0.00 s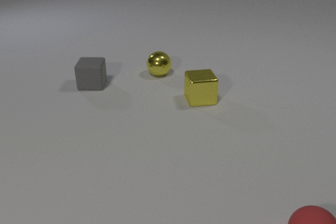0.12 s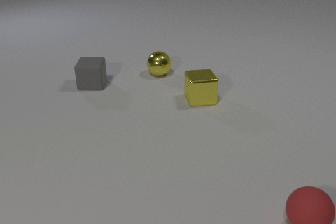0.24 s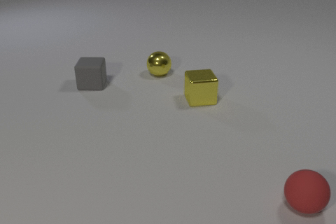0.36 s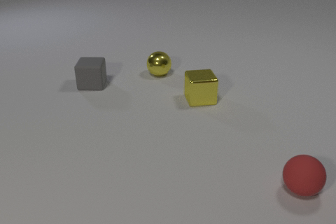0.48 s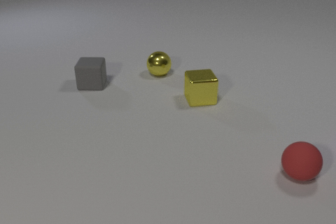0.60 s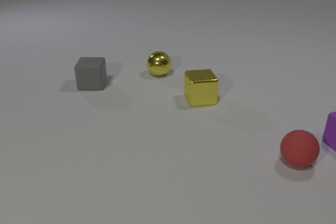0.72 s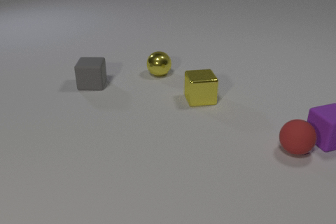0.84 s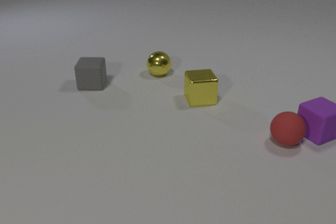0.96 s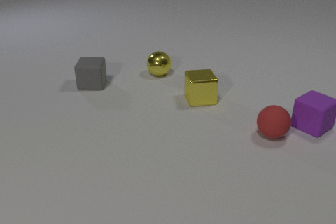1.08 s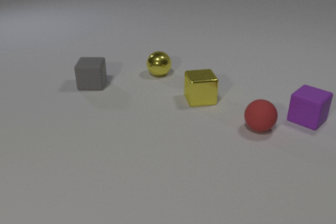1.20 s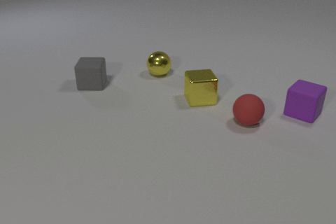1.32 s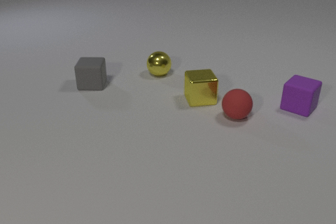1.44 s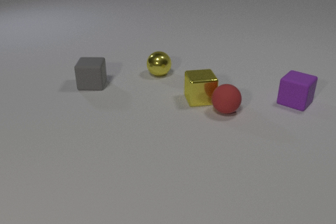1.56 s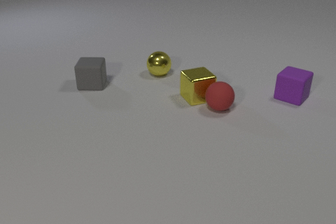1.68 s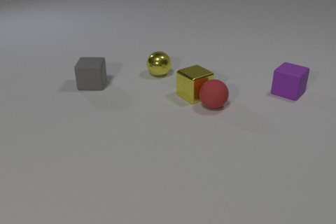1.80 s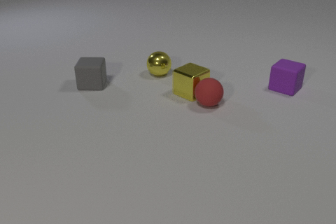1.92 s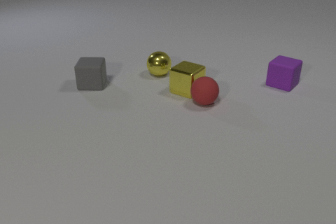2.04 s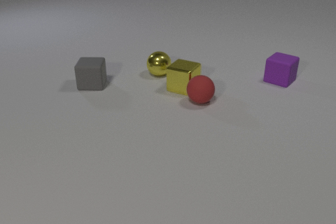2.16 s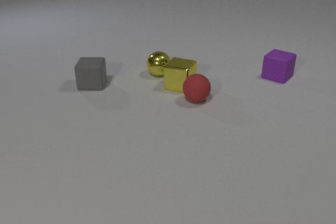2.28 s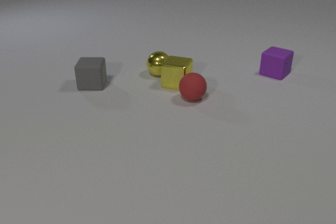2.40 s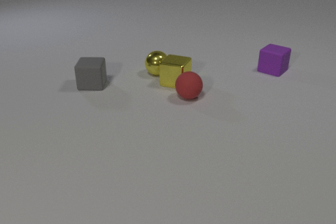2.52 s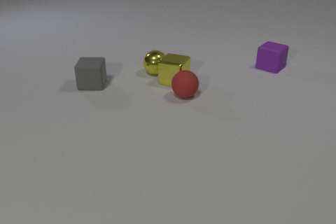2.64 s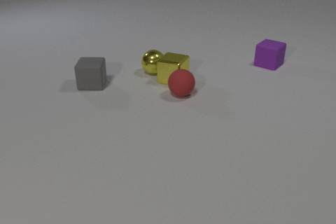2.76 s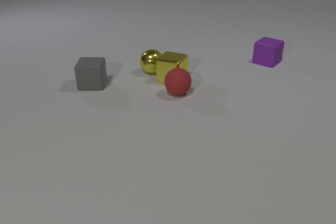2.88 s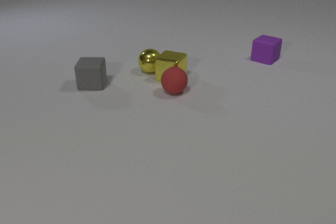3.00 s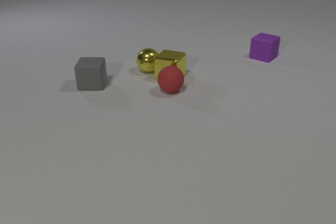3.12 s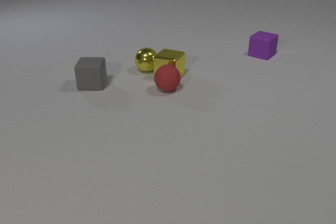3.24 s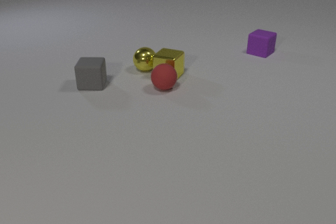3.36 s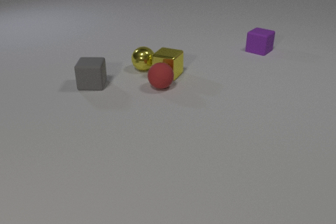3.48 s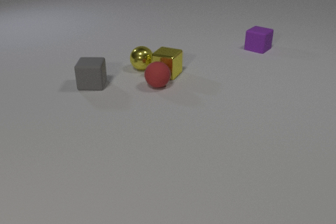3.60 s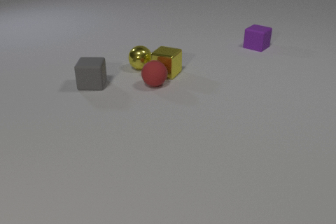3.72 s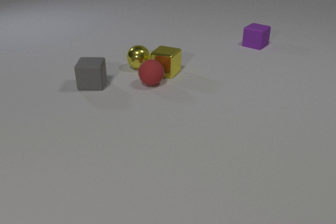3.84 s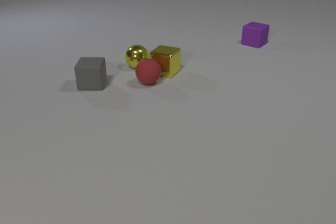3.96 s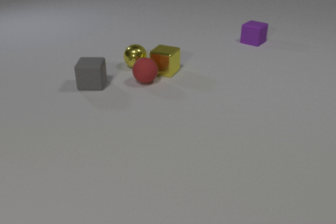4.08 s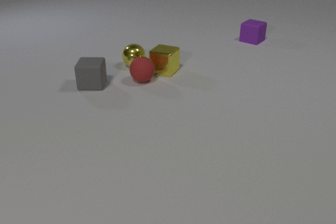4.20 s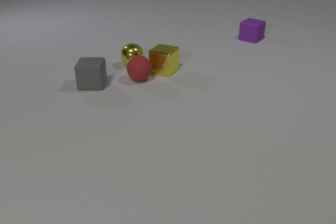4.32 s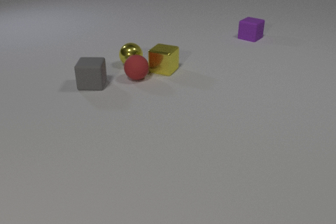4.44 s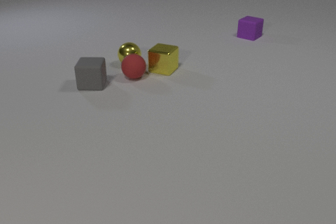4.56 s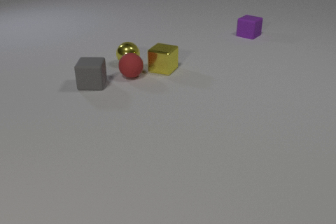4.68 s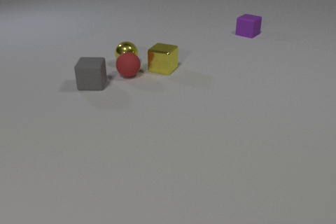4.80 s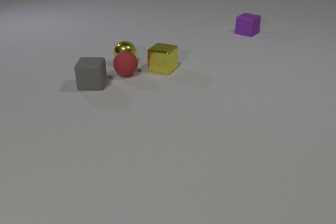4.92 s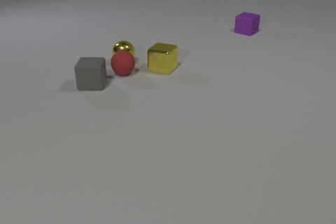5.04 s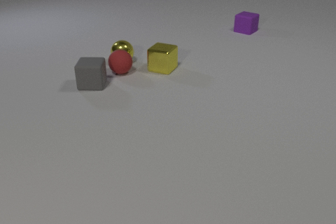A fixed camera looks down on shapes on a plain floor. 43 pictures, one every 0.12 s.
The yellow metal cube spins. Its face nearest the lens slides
to the right.
The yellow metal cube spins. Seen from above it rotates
counterclockwise.
0.00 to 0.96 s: The purple rubber cube comes in at the right edge, slides to the left and away from the camera. The red rubber sphere rolls away from the camera. The purple rubber cube and the red rubber sphere collide.
0.96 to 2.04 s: The purple rubber cube slides away from the camera. The red rubber sphere rolls to the left and away from the camera. The yellow metal cube slides away from the camera and to the left, spins so that its near face slides to the right, counterclockwise seen from above. The red rubber sphere and the yellow metal cube collide.
2.04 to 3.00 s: The purple rubber cube slides away from the camera. The red rubber sphere rolls to the left and away from the camera. The yellow metal cube slides away from the camera and to the left. The yellow metal sphere rolls to the left and away from the camera. The yellow metal cube and the yellow metal sphere collide.
3.00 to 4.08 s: The purple rubber cube slides away from the camera. The red rubber sphere rolls to the left and away from the camera. The yellow metal cube slides away from the camera. The yellow metal sphere rolls to the left and away from the camera.
4.08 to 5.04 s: The purple rubber cube slides away from the camera. The red rubber sphere rolls to the left and away from the camera. The yellow metal cube slides away from the camera. The yellow metal sphere rolls away from the camera and to the left.
What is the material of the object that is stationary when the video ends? rubber.
What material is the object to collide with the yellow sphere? metal.
What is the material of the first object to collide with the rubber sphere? rubber.
